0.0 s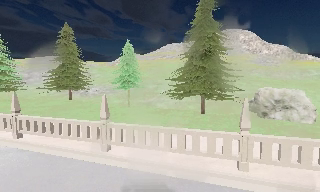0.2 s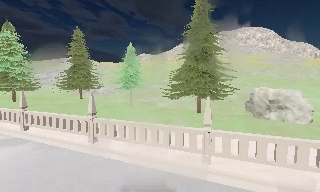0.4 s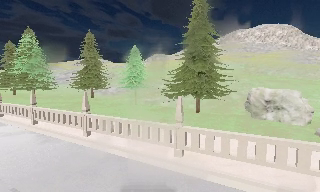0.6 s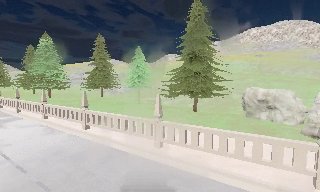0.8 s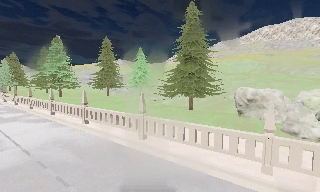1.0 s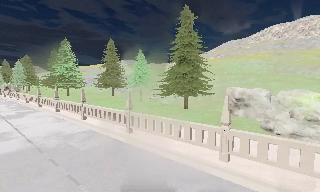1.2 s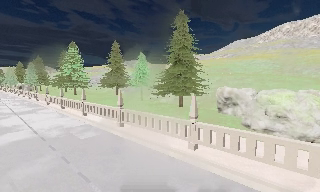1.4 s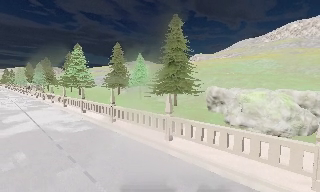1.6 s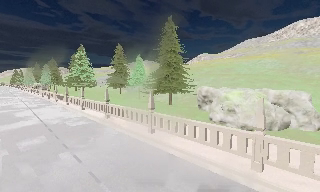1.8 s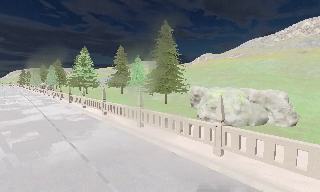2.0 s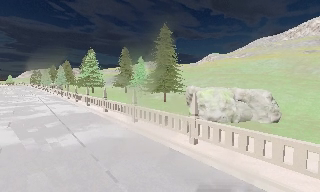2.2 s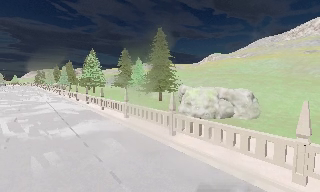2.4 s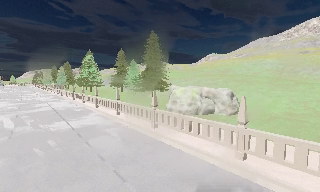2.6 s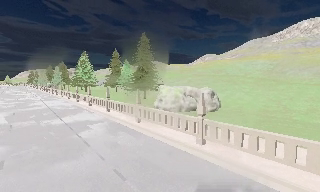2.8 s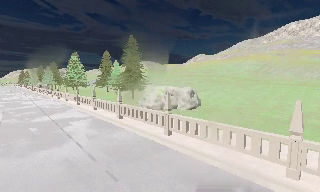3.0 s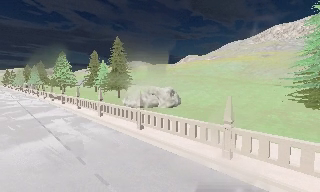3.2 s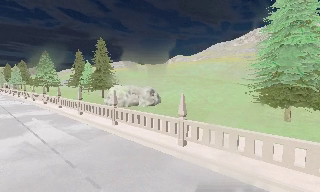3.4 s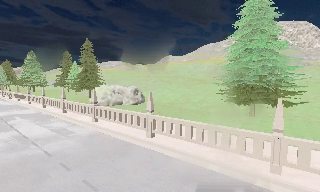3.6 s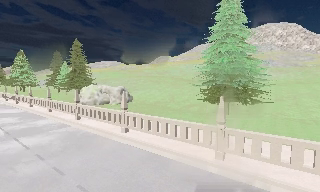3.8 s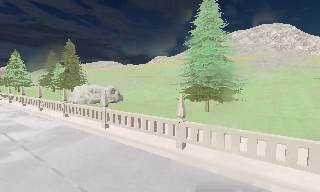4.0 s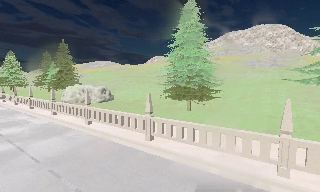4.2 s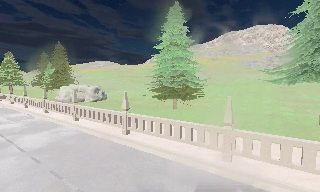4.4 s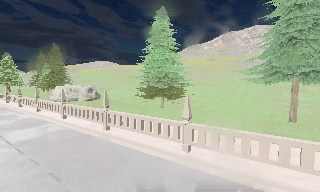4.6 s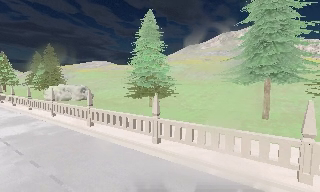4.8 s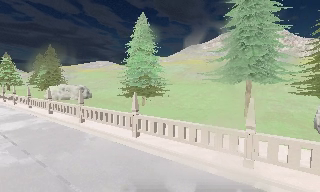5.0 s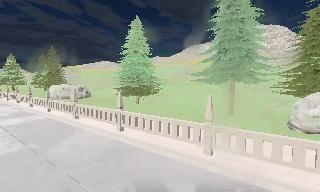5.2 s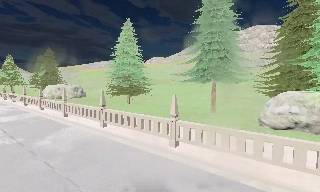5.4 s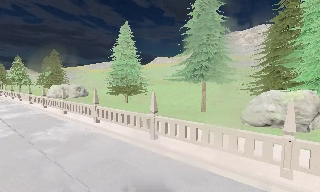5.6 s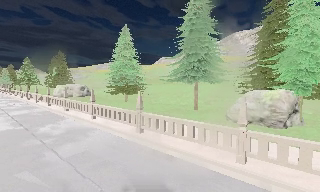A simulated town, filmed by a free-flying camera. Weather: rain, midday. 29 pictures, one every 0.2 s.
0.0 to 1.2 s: The camera pans to its left, which is counterclockwise from overhead, by about 25 degrees. It travels to its right and backward, about 11 m.
1.2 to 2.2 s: The camera travels backward and to its right, about 10 m, so what stands in front gets smaller.
2.2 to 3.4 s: The camera swings to its right by about 15 degrees, and the scene slides to the left. It travels backward and to its right, about 12 m, so what stands in front gets smaller.
3.4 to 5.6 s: The camera travels to its right and backward, about 20 m, so close, fixed things drift to the left.
The film runs backward here.
